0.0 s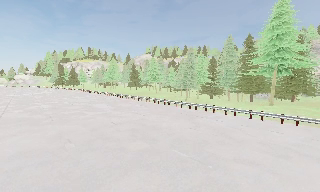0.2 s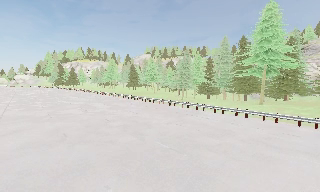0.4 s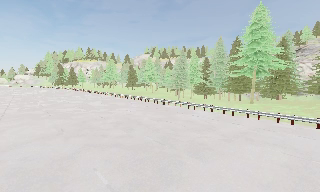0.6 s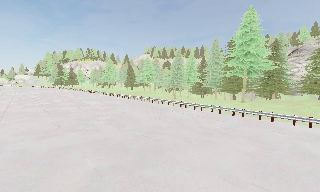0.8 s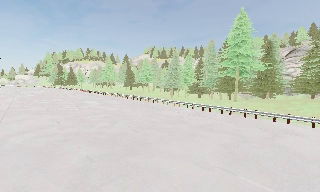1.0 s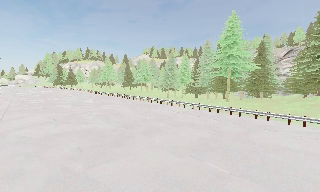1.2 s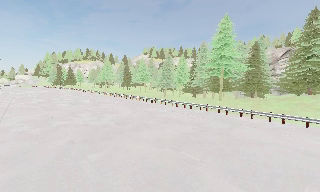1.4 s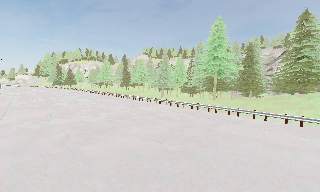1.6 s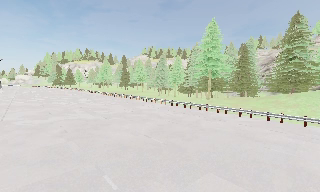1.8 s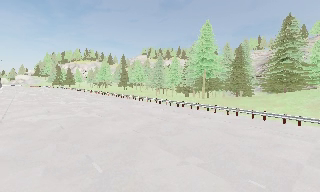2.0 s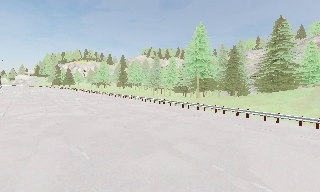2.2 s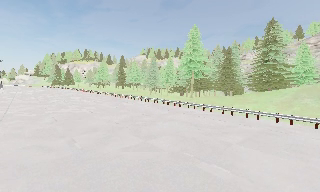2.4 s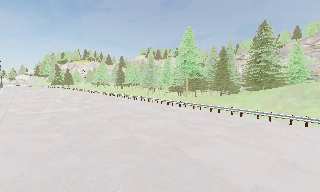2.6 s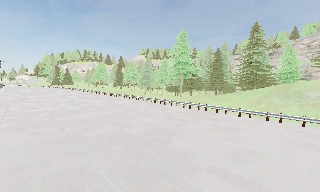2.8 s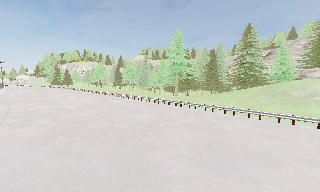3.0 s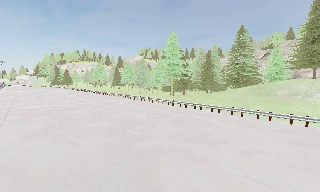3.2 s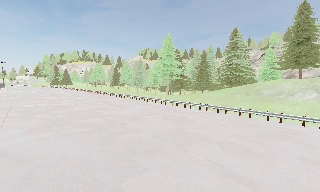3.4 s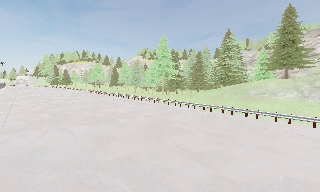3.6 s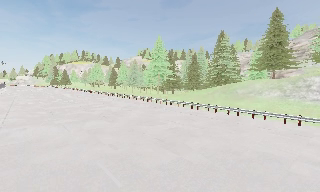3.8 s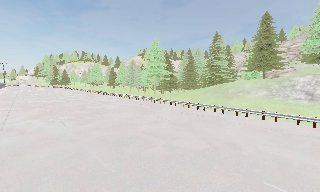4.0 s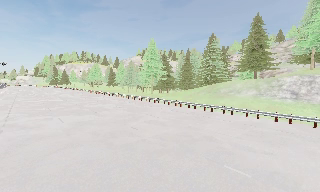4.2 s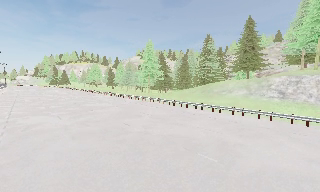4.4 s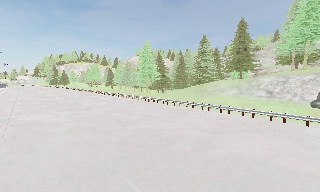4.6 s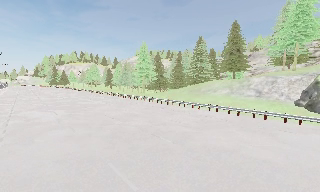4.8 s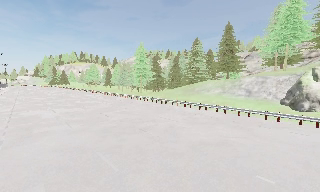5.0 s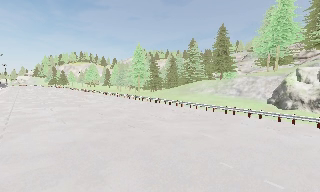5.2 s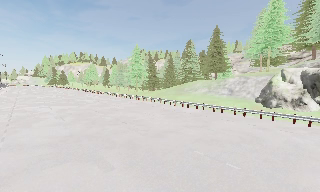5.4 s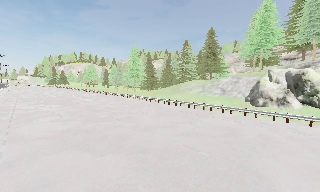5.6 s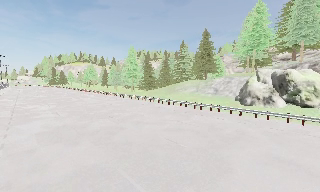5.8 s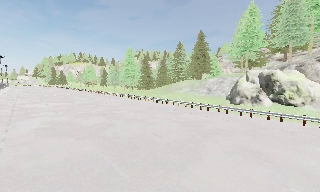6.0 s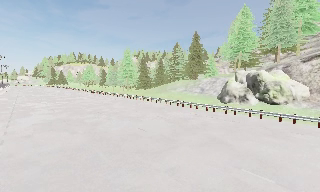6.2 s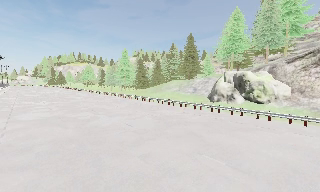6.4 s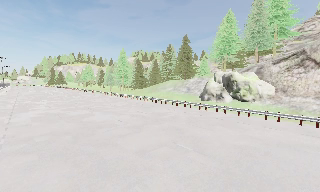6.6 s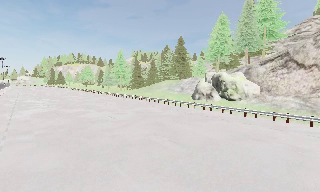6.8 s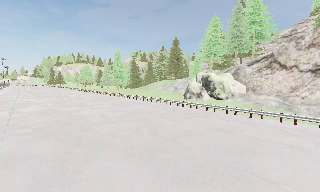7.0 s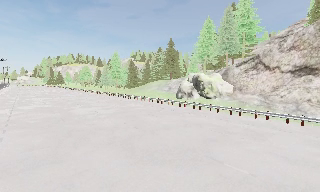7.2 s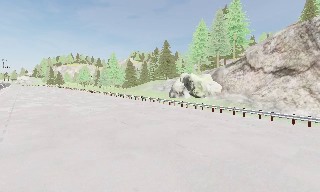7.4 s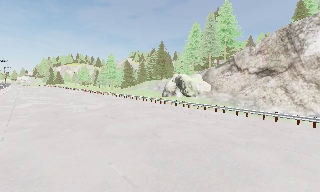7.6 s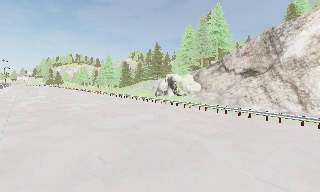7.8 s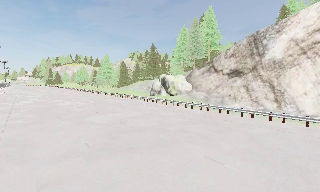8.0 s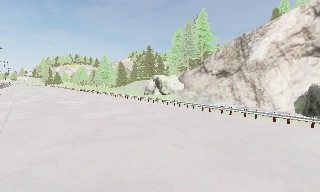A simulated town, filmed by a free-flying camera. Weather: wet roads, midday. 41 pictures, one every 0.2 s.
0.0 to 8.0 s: The camera travels backward and to its right, about 60 m, so what stands in front gets smaller.
The film runs backward here.
